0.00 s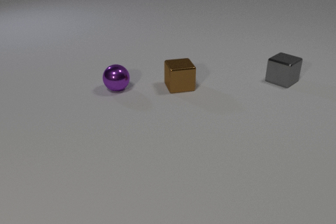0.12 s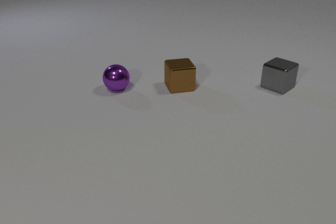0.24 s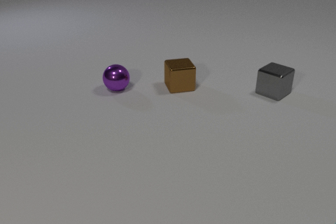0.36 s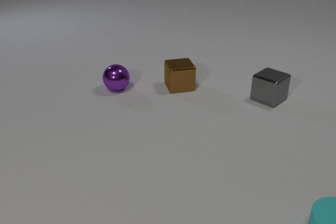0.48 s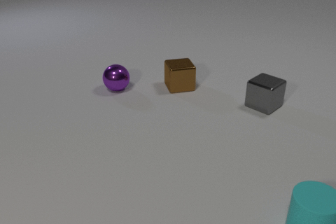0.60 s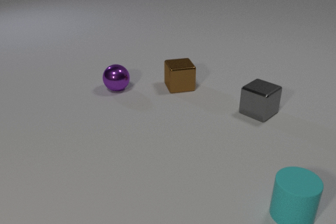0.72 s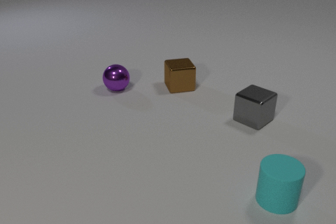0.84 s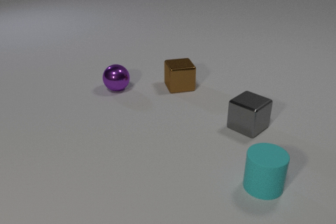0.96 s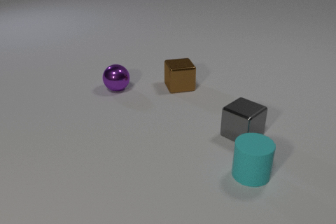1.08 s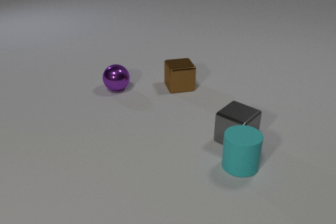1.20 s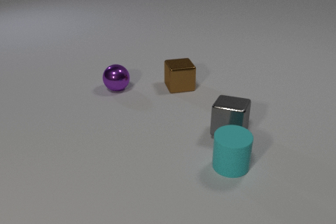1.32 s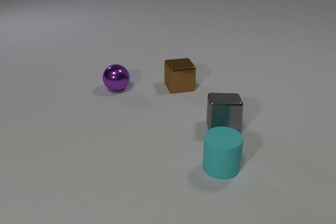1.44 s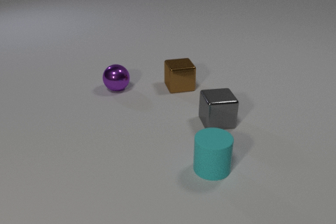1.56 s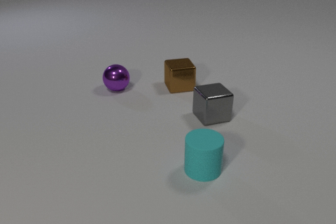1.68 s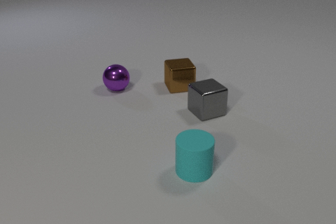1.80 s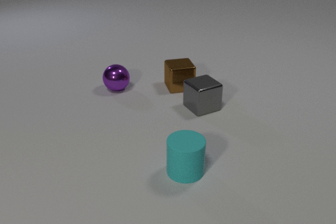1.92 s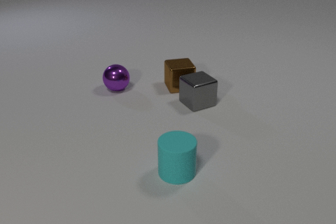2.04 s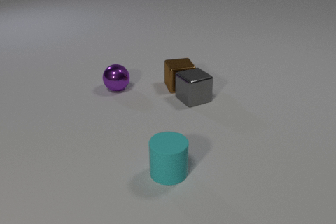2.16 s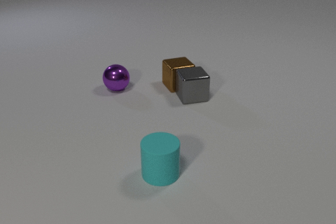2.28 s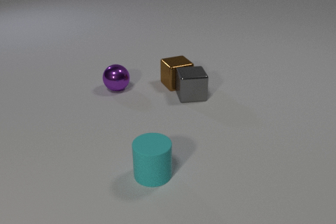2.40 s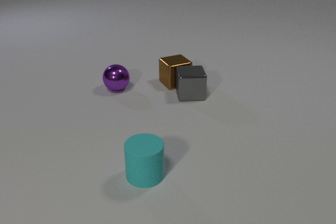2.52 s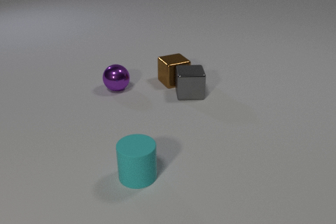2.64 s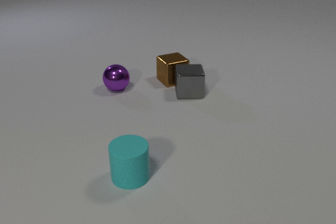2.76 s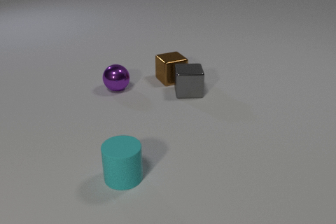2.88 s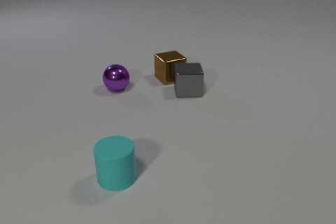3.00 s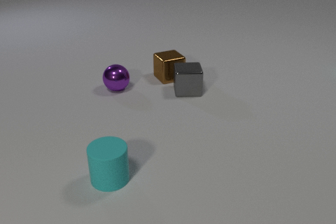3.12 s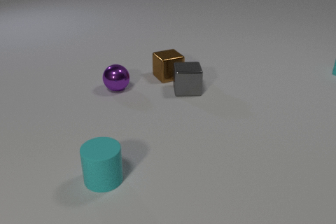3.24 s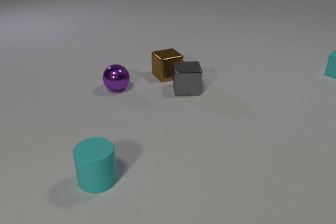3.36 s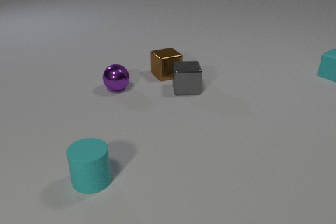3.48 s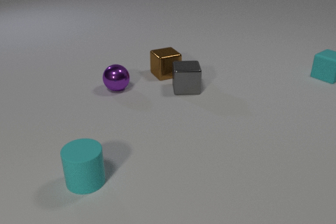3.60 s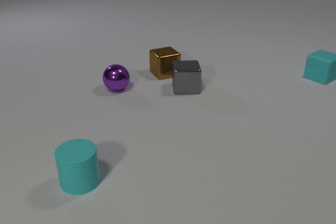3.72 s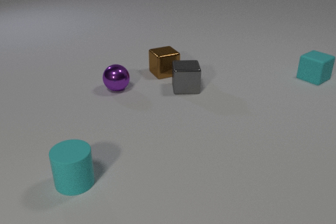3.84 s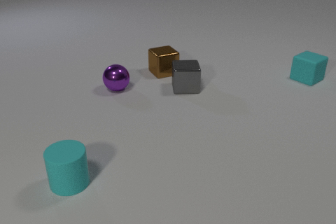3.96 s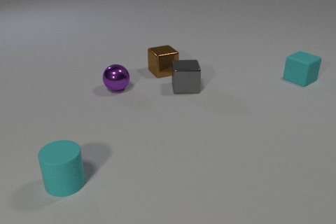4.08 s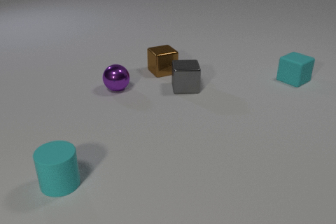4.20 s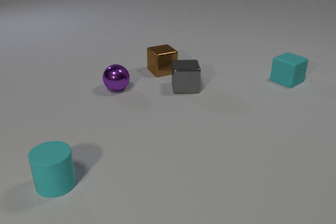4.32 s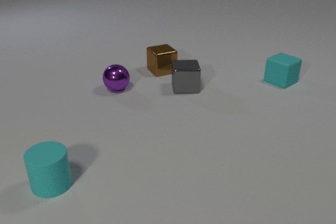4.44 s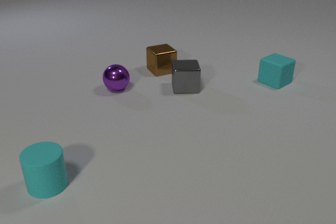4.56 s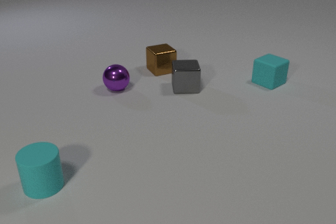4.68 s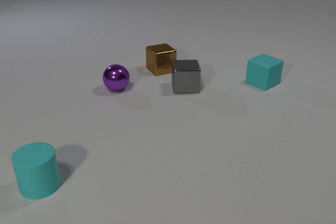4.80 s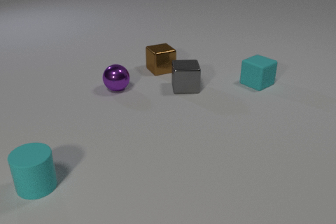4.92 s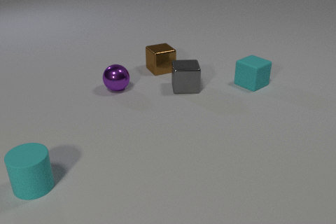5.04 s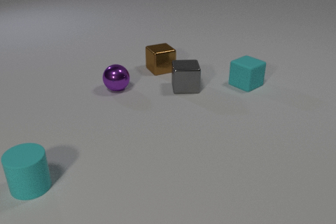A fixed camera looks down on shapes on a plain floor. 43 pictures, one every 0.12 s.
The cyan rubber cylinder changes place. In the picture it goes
to the left.
The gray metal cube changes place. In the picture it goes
to the left.
0.00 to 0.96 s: The cyan rubber cylinder comes in at the bottom edge, slides to the left and away from the camera. The gray metal cube slides toward the camera.
0.96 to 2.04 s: The cyan rubber cylinder slides to the left. The gray metal cube slides away from the camera and to the left, spins counterclockwise seen from above by about 75 degrees, its near face sliding to the right. The cyan rubber cylinder and the gray metal cube collide. The gray metal cube and the brown metal cube collide.
2.04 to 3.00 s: The cyan rubber cylinder slides to the left. The gray metal cube slides away from the camera, spins clockwise seen from above by about 30 degrees, its near face sliding to the left. The brown metal cube slides away from the camera and to the left.
3.00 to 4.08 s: The cyan rubber cylinder slides to the left. The gray metal cube slides away from the camera. The brown metal cube slides away from the camera and to the left. The cyan rubber cube comes in at the right edge, slides to the left and toward the camera.
4.08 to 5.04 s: The cyan rubber cylinder slides to the left. The brown metal cube slides away from the camera. The cyan rubber cube slides to the left and toward the camera.
How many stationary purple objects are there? 1.
Are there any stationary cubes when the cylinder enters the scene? yes.
How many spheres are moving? 0.
